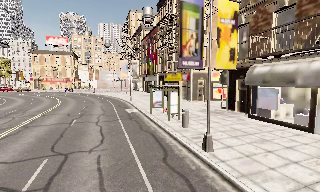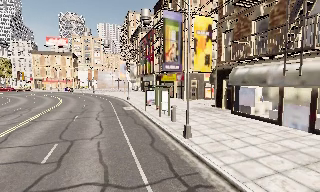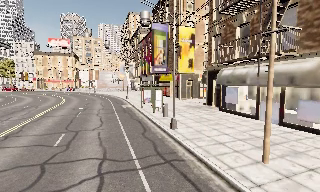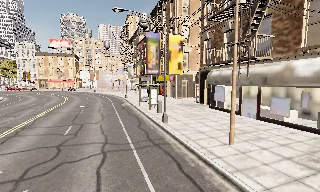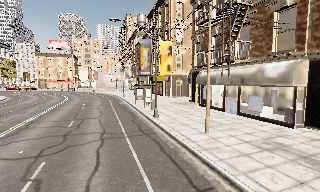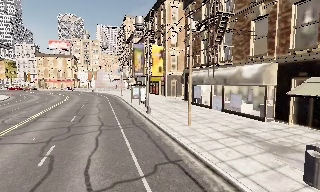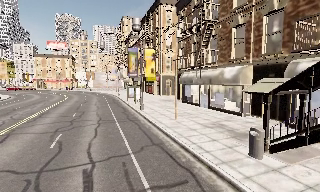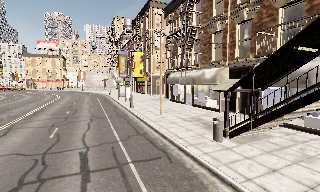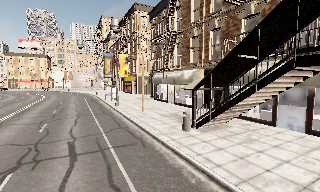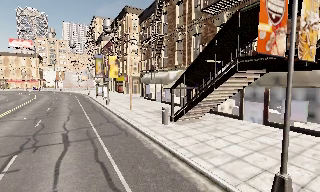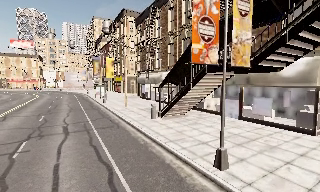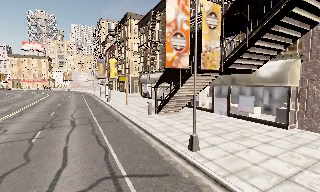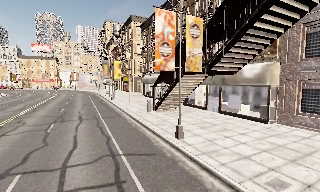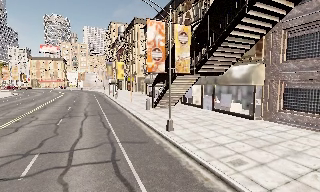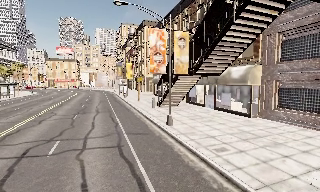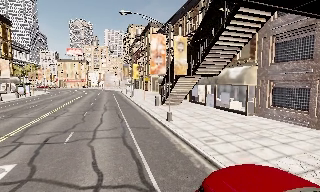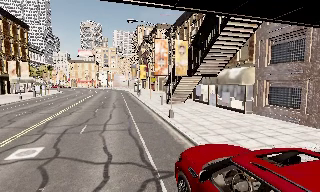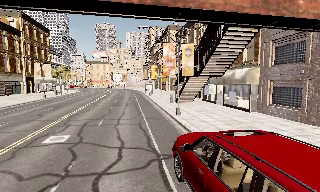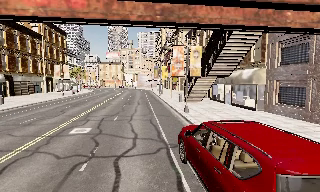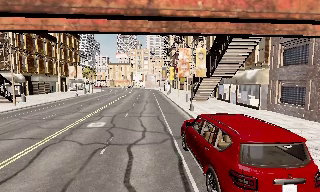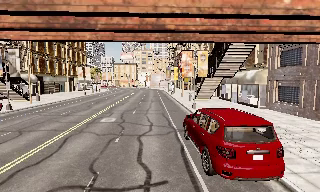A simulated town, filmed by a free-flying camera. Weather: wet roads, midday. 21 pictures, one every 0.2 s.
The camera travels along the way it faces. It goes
backward.
0.0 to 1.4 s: The camera travels backward, about 12 m, so what stands in front gets smaller.
1.4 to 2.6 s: The camera travels backward and to its right, about 10 m, so what stands in front gets smaller.
2.6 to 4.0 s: The camera pans to its left, which is counterclockwise from overhead, by about 20 degrees. It travels backward, about 9 m, so what stands in front gets smaller.
The film runs backward here.
